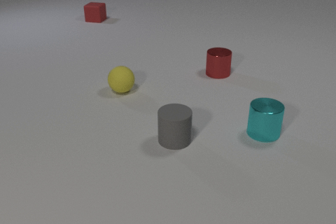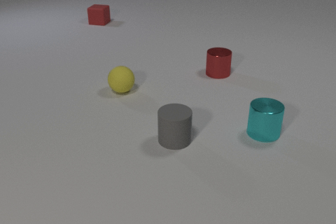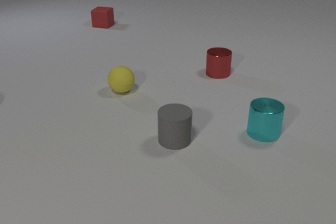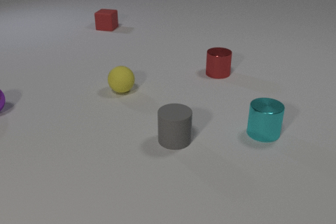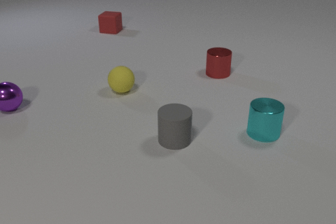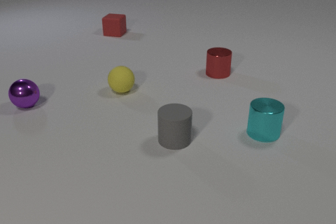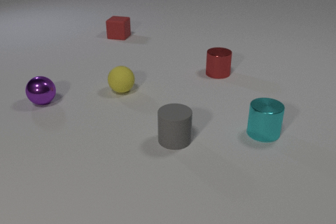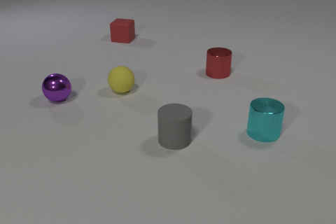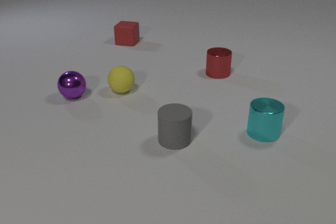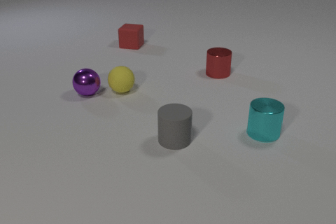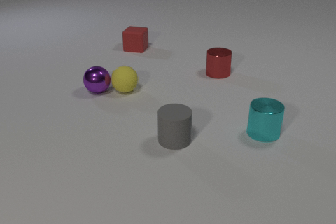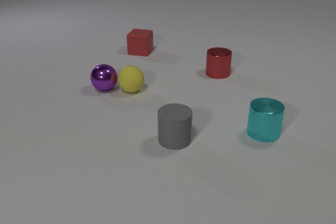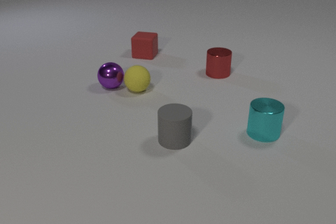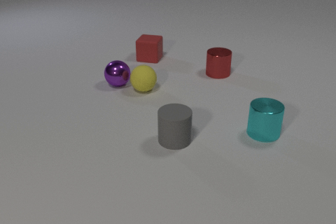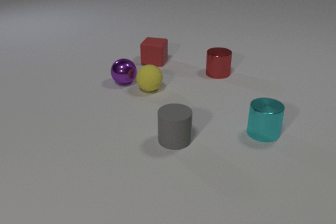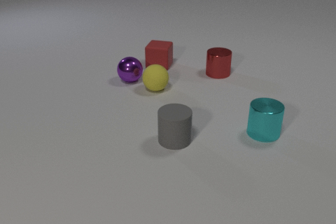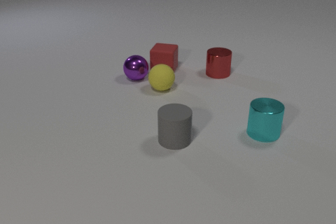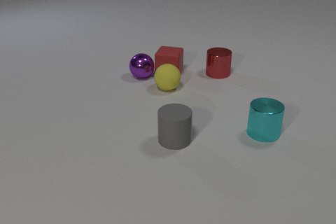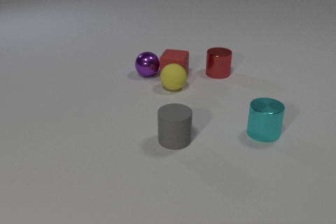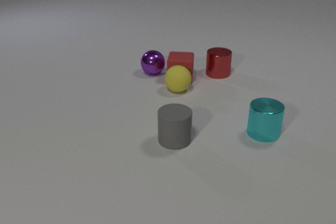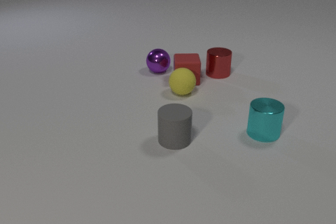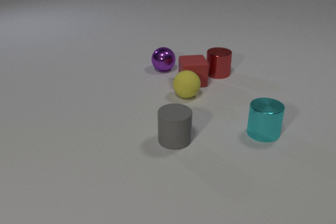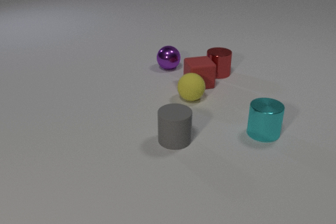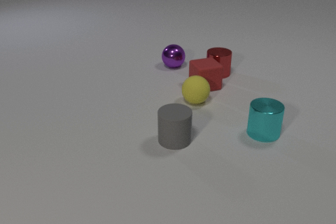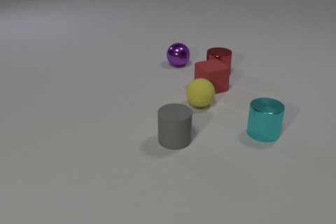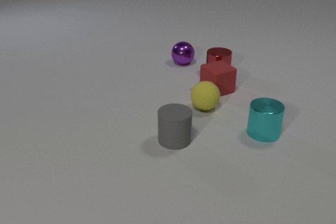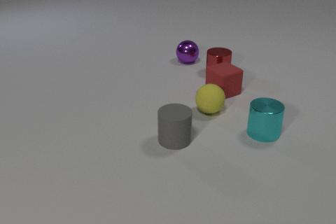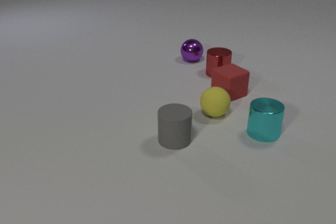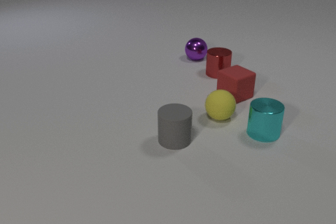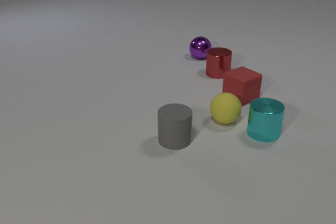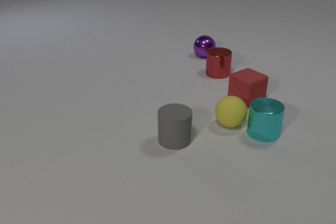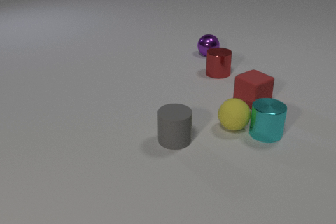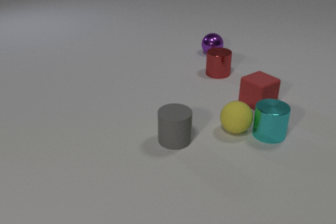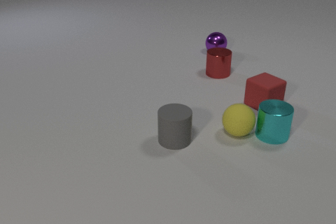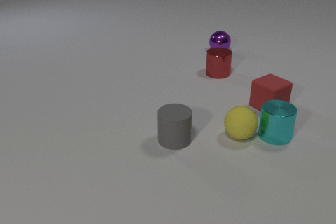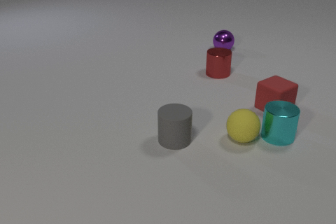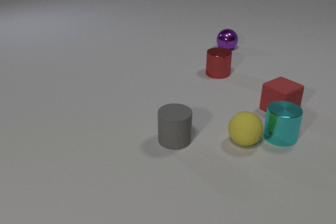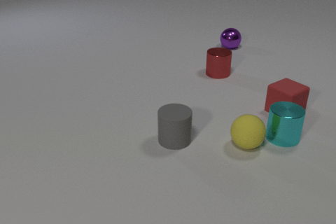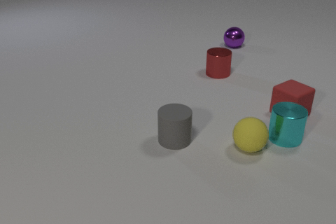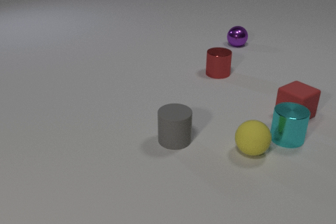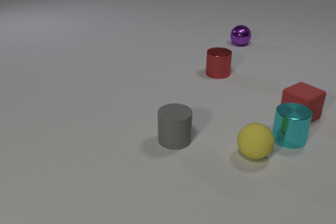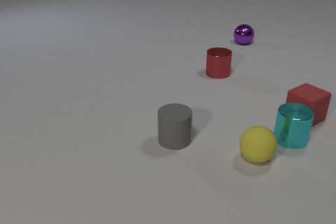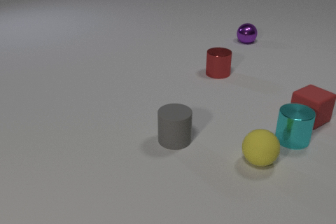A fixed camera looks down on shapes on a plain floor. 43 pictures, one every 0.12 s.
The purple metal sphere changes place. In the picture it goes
to the right.
The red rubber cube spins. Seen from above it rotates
counterclockwise.
0.00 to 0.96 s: The purple metal sphere comes in at the left edge, rolls to the right. The red rubber cube slides toward the camera.
0.96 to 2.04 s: The purple metal sphere rolls to the right and away from the camera. The yellow rubber sphere rolls to the right. The red rubber cube slides toward the camera and to the right. The purple metal sphere and the yellow rubber sphere collide. The purple metal sphere and the red rubber cube collide.
2.04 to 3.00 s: The purple metal sphere rolls to the right and away from the camera. The yellow rubber sphere rolls toward the camera and to the right. The red rubber cube slides to the right and toward the camera, spins counterclockwise seen from above by about 45 degrees, its near face sliding to the right. The yellow rubber sphere and the red rubber cube collide.
3.00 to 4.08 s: The purple metal sphere rolls to the right and away from the camera. The yellow rubber sphere rolls toward the camera and to the right. The red rubber cube slides to the right and toward the camera. The cyan metal cylinder slides to the right. The yellow rubber sphere and the cyan metal cylinder collide.
4.08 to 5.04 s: The purple metal sphere rolls away from the camera and to the right. The yellow rubber sphere rolls toward the camera and to the right. The red rubber cube slides to the right. The cyan metal cylinder slides to the right.
Are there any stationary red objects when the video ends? yes.
What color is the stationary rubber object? gray.
What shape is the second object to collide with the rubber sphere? cube.
